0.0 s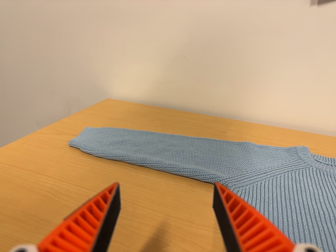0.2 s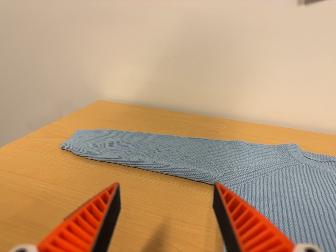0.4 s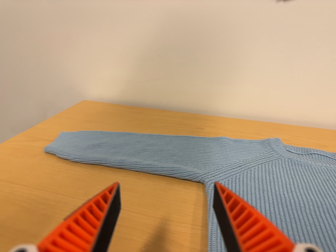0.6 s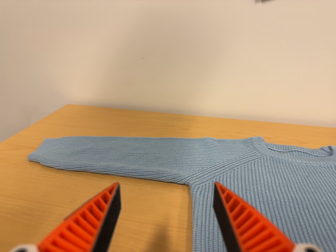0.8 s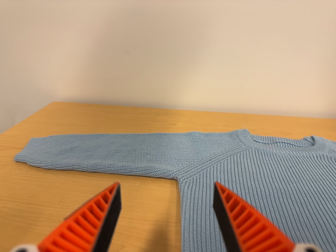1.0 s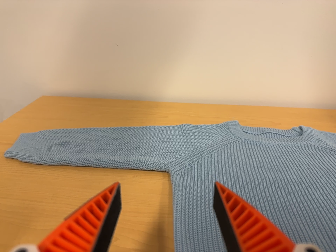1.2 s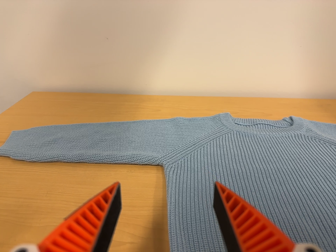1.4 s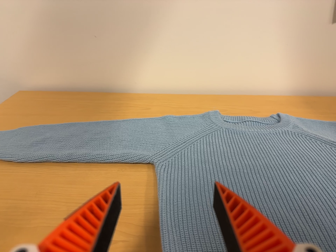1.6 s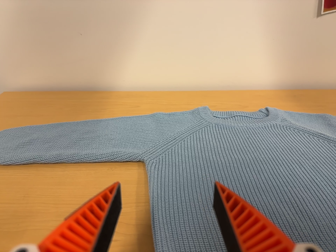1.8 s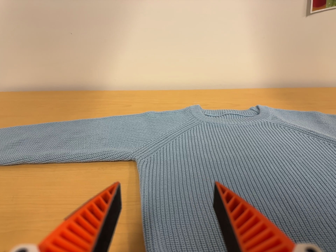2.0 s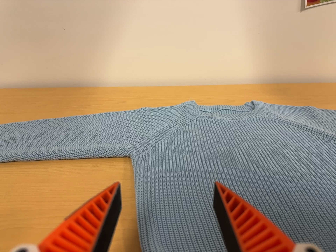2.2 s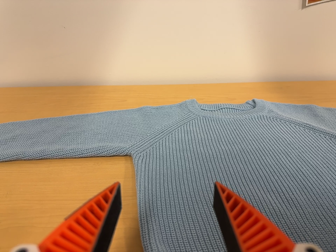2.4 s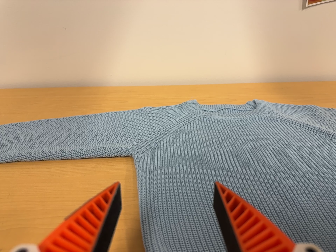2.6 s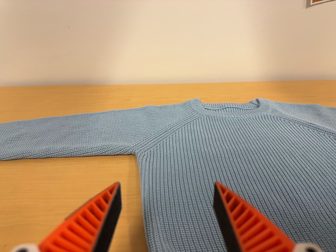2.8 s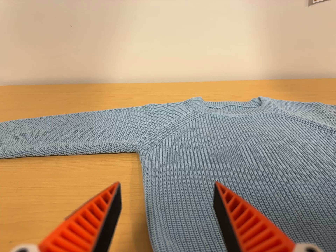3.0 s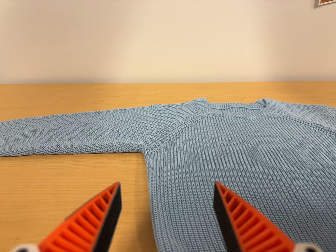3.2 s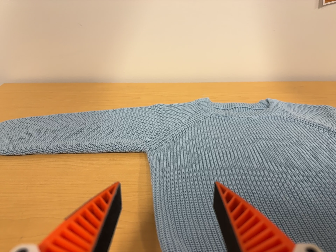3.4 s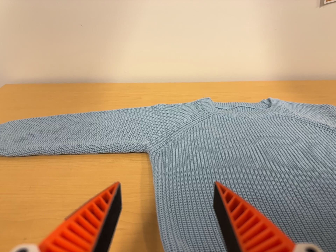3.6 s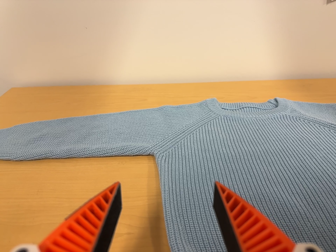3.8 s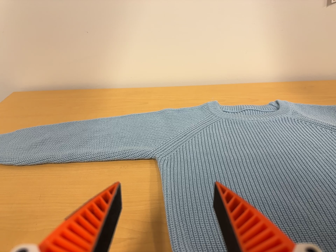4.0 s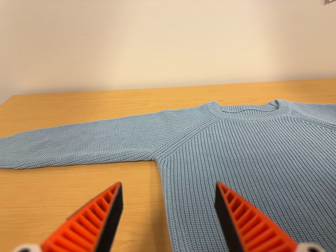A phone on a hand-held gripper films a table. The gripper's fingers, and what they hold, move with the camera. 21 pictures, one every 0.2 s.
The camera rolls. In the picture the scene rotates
counterclockwise.
0.0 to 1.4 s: The camera swings to its right by about 15 degrees, and the scene slides to the left. It rolls about its line of sight by about 10 degrees, and the scene rotates counterclockwise.
1.4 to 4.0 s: The camera shifts only a little, or ends up much as it began.
The film runs forward here.
